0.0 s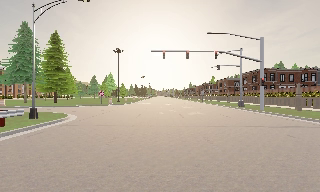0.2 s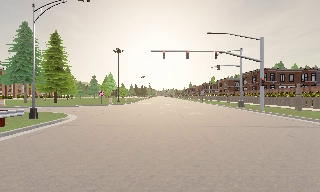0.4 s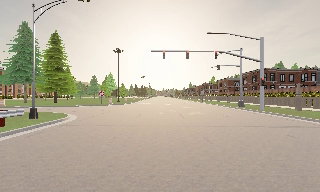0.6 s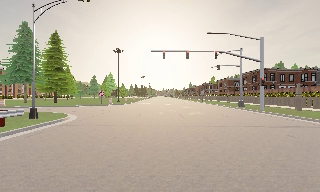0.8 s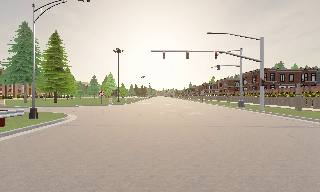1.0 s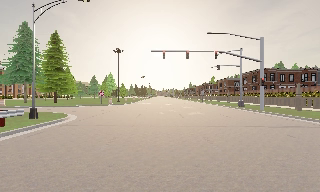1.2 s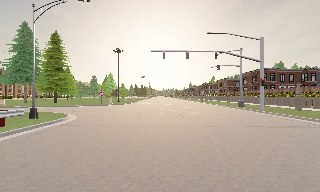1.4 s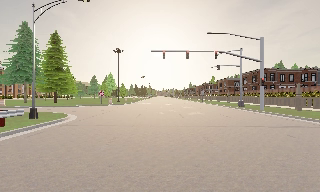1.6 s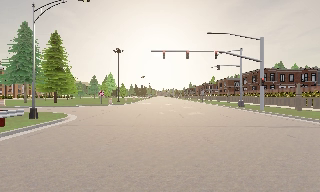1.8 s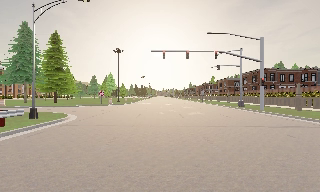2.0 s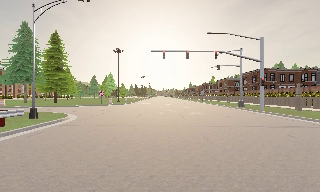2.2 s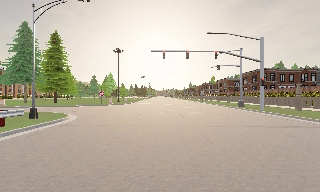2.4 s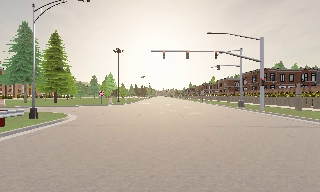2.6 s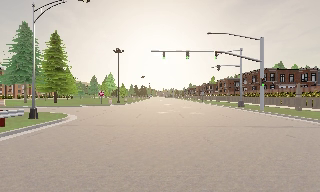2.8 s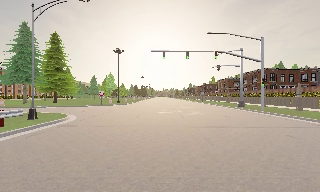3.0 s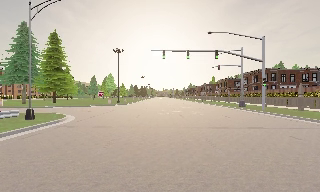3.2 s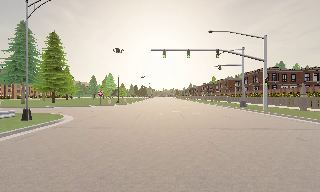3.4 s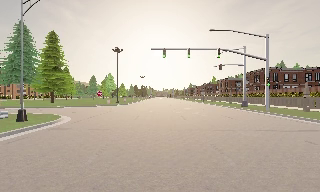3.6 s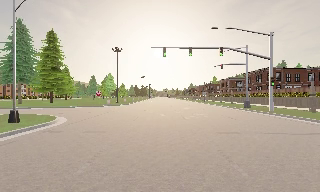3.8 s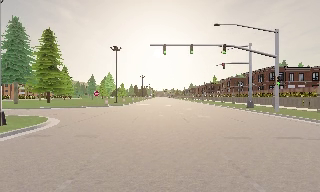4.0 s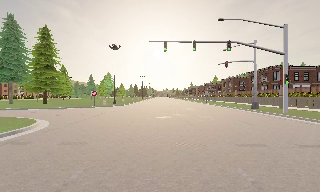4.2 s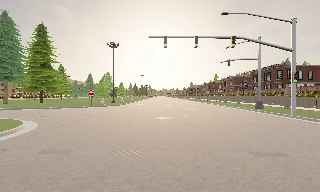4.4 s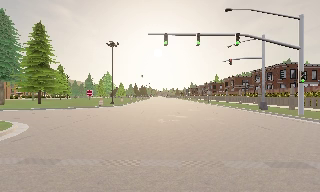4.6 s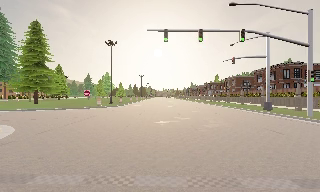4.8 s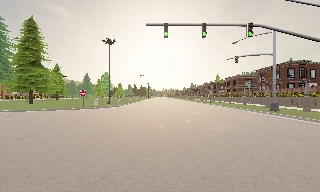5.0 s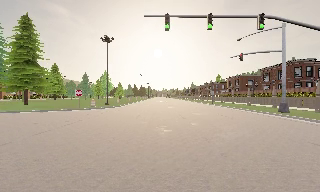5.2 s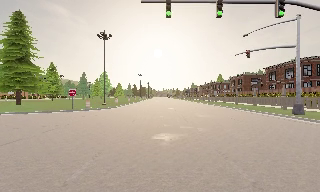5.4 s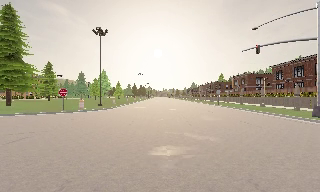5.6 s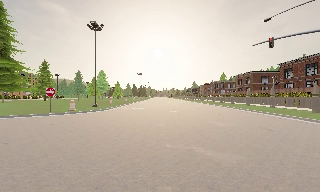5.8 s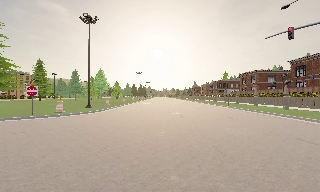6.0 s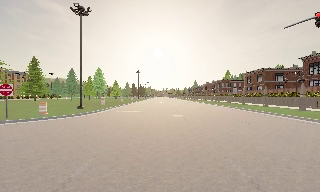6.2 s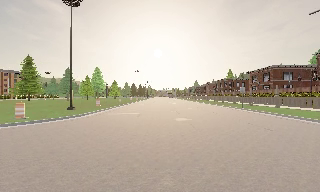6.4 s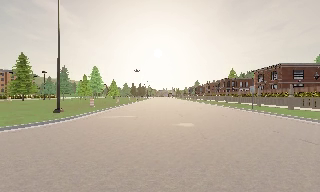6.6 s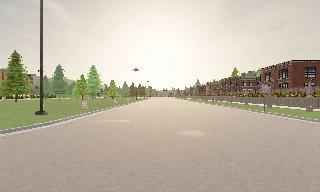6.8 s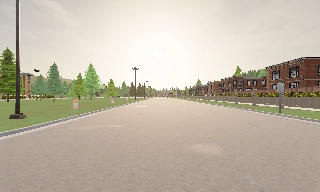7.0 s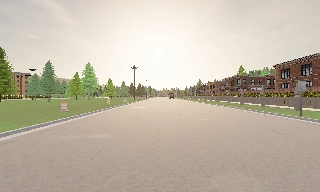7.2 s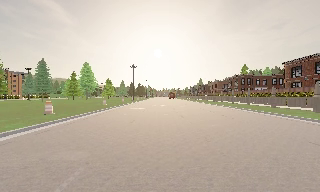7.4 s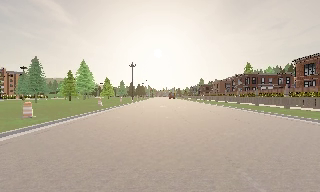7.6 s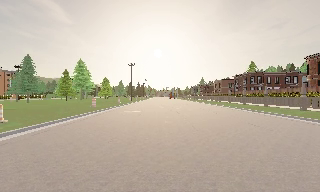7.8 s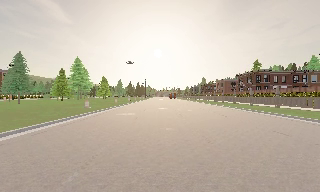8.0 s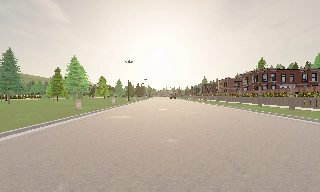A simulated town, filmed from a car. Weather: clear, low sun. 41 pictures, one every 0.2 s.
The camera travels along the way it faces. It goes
forward.
0.0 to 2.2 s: The camera keeps its place and its aim.
2.2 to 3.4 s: The camera travels forward, about 1 m, so what stands in front looms larger. It gains speed.
3.4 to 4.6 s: The camera travels forward, about 4.5 m, so what stands in front looms larger.
4.6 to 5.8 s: The camera travels forward, about 9 m, so what stands in front looms larger. It gains speed.
5.8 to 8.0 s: The camera travels forward, about 25 m, so what stands in front looms larger.
The film runs forward here.
